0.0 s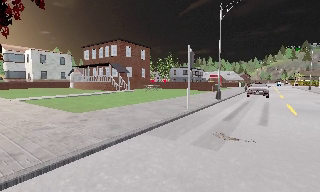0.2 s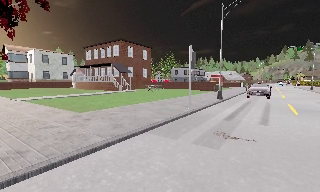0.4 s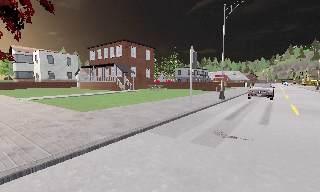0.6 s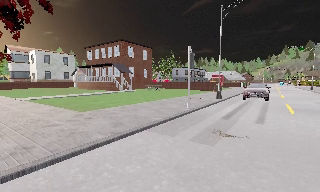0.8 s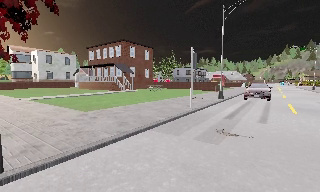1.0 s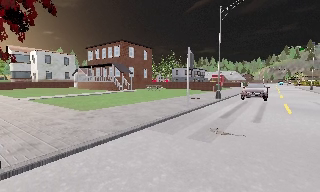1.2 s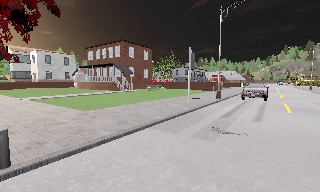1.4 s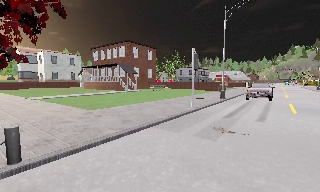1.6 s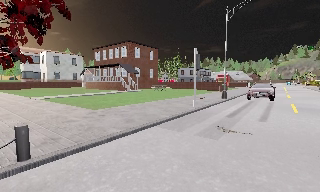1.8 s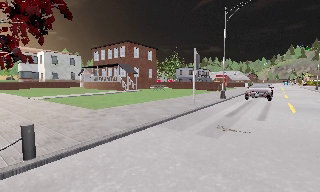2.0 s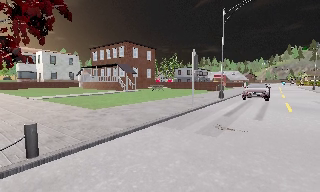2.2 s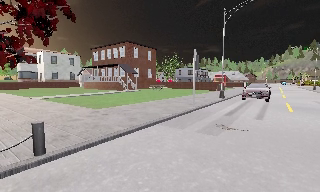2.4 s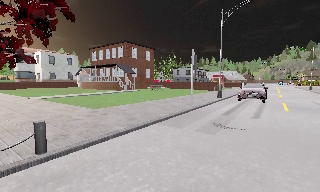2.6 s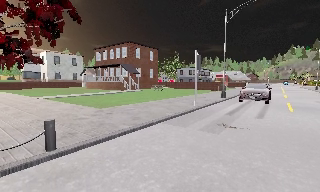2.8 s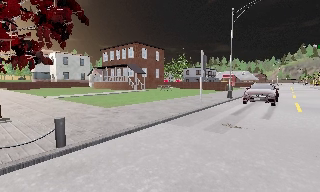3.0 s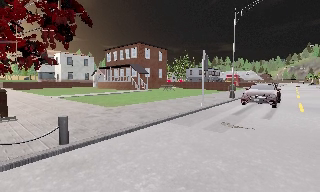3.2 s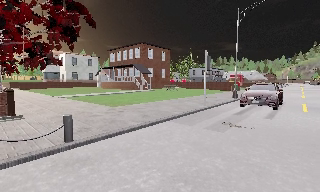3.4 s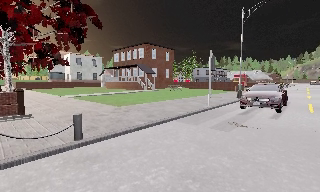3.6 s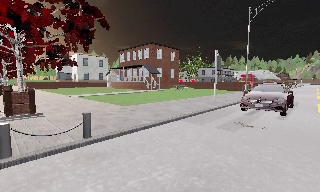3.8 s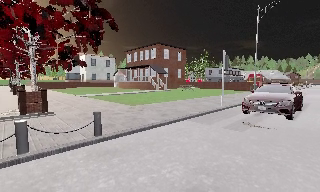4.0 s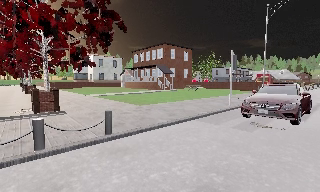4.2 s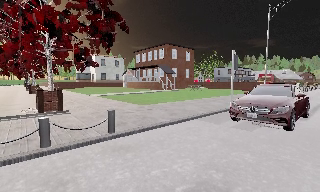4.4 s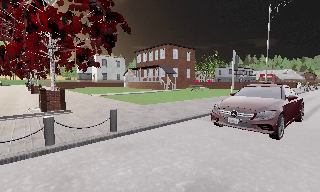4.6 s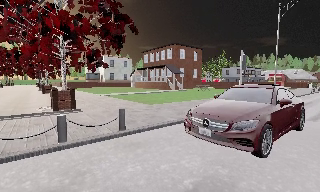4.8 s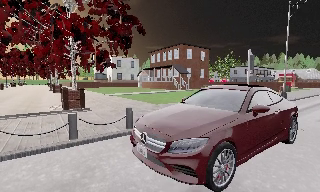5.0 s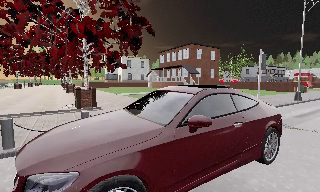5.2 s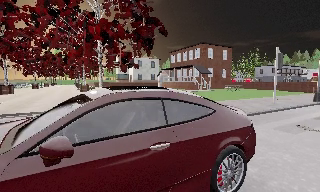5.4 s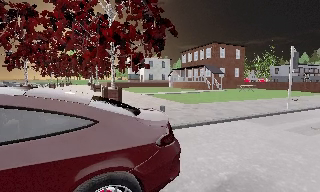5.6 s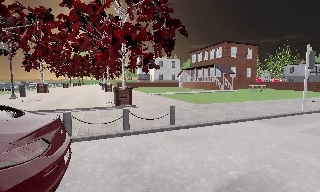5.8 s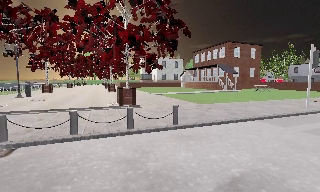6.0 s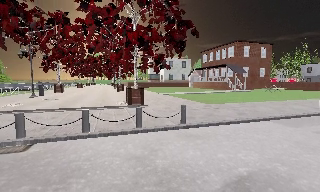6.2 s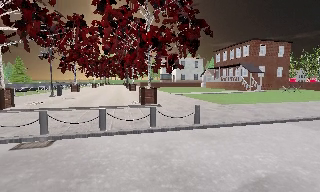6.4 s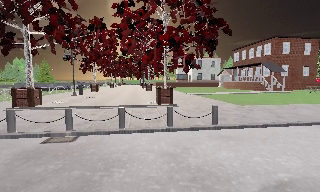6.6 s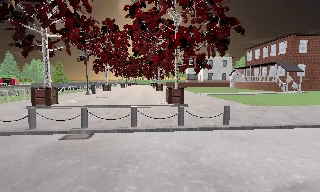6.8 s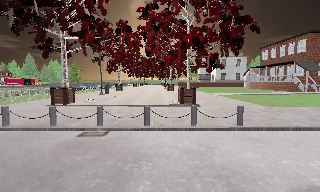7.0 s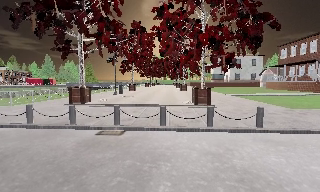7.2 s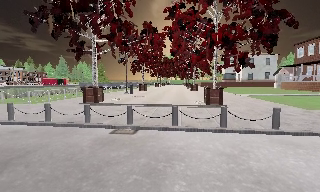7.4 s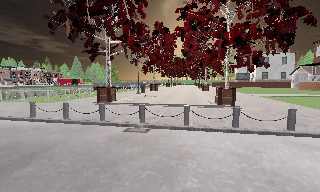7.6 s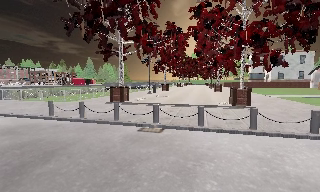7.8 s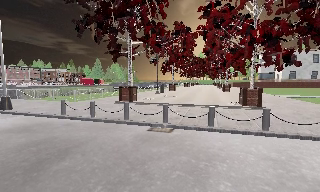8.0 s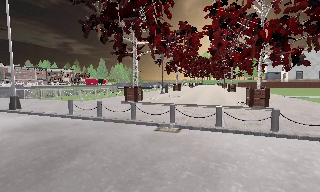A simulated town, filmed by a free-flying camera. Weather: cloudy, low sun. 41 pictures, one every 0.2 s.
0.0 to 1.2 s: The camera travels backward, about 0.5 m, so what stands in front gets smaller.
1.2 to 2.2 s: The camera shifts only a little, or ends up much as it began.
2.2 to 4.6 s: The camera swings to its left by about 15 degrees, and the scene slides to the right. It travels backward, about 1 m, so what stands in front gets smaller.
4.6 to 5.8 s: The scene slides to the right, as the camera pans about 20 degrees to its left. It travels backward, about 0.5 m, so what stands in front gets smaller.
5.8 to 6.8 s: The camera pans to its left, which is counterclockwise from overhead, by about 20 degrees.
6.8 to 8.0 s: The camera pans to its left, which is counterclockwise from overhead, by about 20 degrees. It travels to its left, about 0.5 m, so close, fixed things drift to the right.
The film runs forward here.
